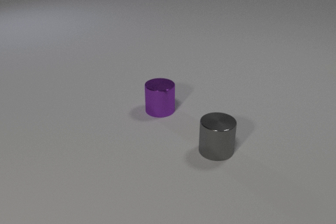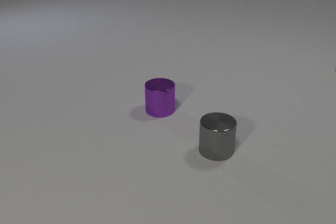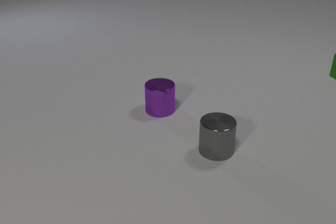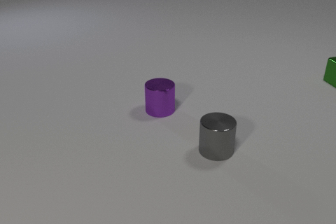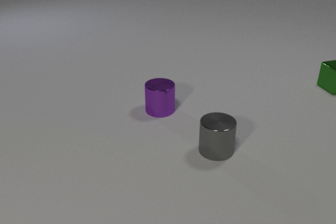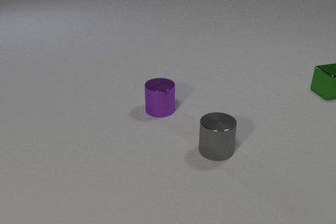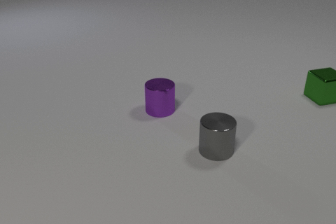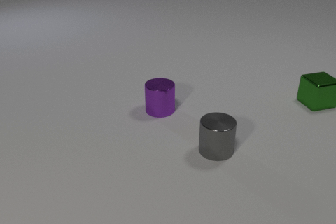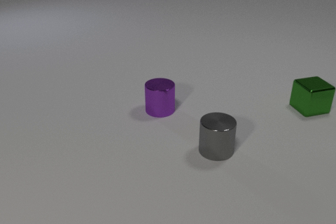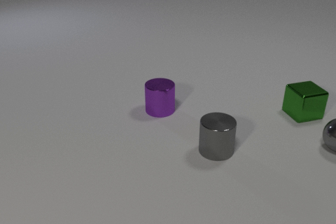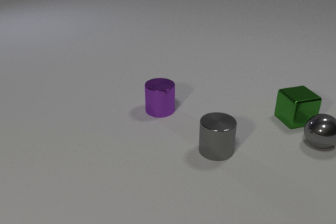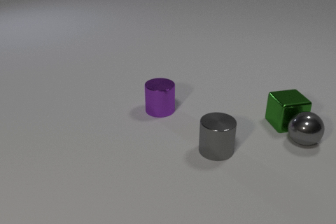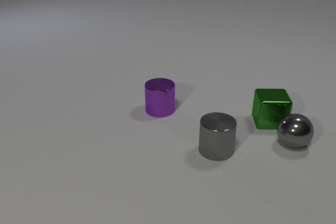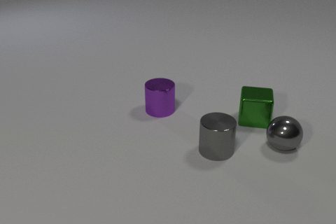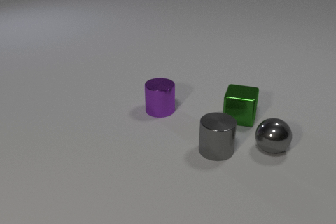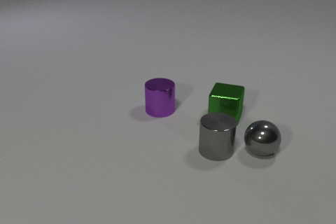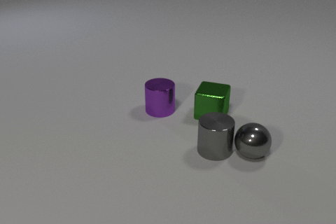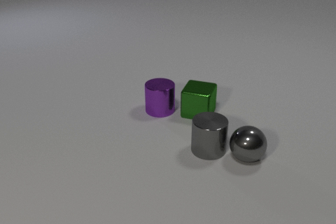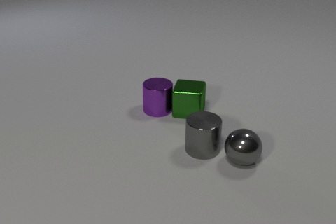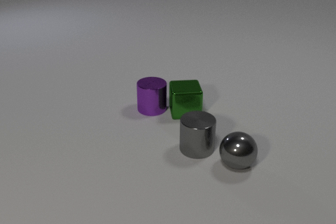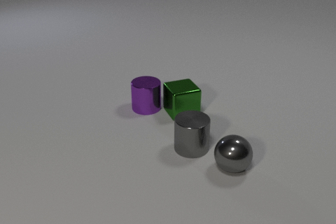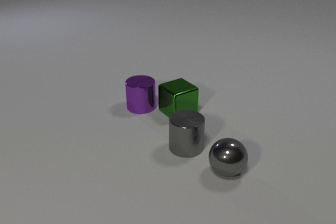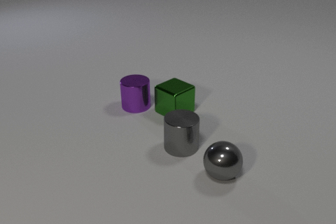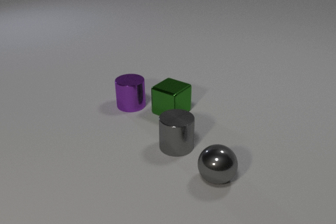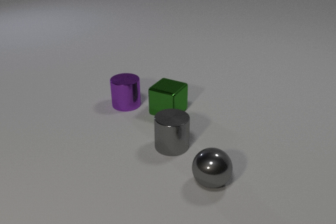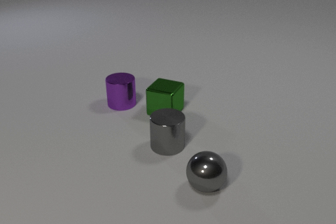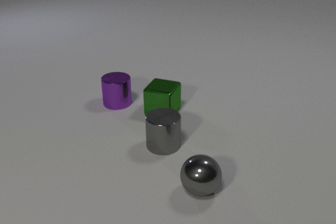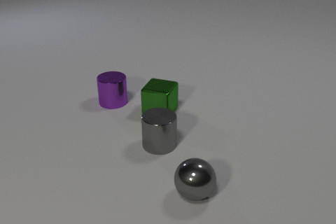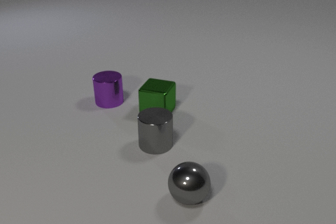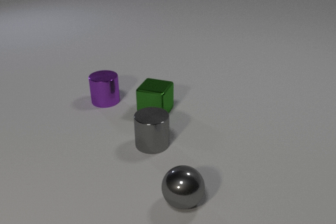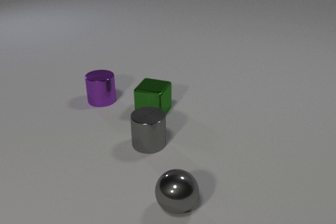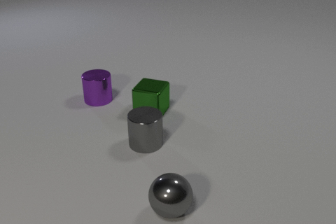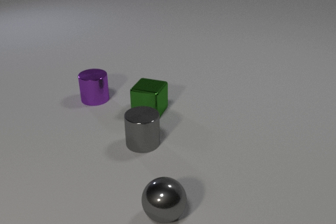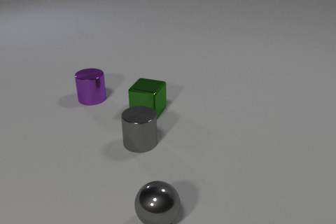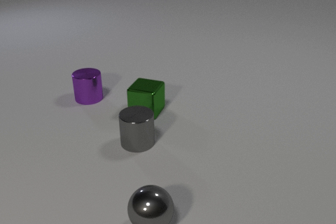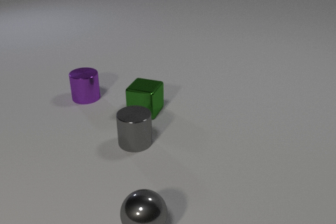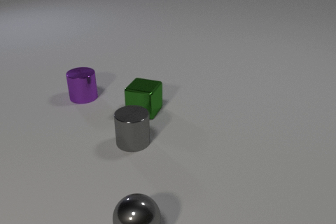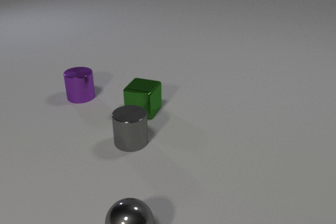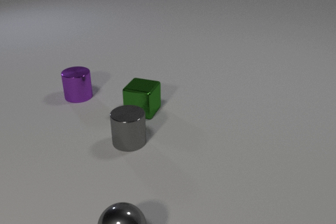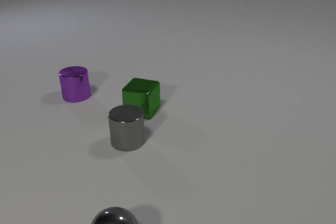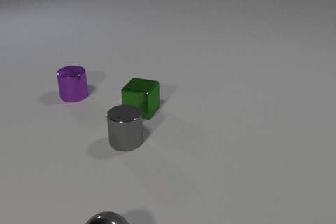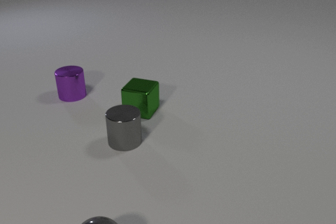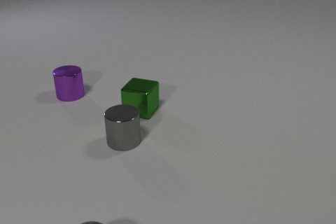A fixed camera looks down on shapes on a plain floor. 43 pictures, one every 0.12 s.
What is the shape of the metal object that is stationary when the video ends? cube.
What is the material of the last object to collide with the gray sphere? metal.
What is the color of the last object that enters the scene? gray.
0.00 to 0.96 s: The green metal cube comes in at the right edge, slides toward the camera.
0.96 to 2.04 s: The green metal cube slides to the left, spins so that its near face slides to the left, clockwise seen from above. The gray metal sphere comes in at the right edge, rolls to the left and toward the camera. The gray metal cylinder slides to the left. The green metal cube and the gray metal sphere collide. The gray metal sphere and the gray metal cylinder collide.
2.04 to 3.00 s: The green metal cube slides to the left, spins so that its near face slides to the right, counterclockwise seen from above. The gray metal sphere rolls toward the camera and to the left. The purple metal cylinder slides to the left and away from the camera. The gray metal cylinder slides to the left. The green metal cube and the purple metal cylinder collide.
3.00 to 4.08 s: The green metal cube slides to the left. The gray metal sphere rolls toward the camera and to the left. The purple metal cylinder slides to the left and away from the camera. The gray metal cylinder slides to the left.
4.08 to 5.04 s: The gray metal sphere rolls to the left and toward the camera. The purple metal cylinder slides to the left and away from the camera. The gray metal cylinder slides to the left.
